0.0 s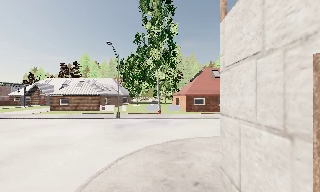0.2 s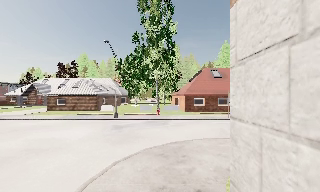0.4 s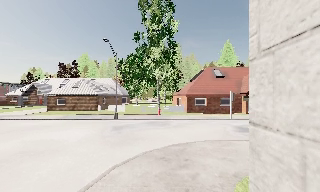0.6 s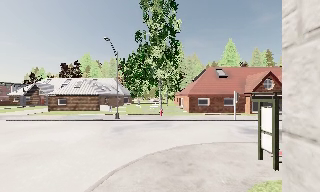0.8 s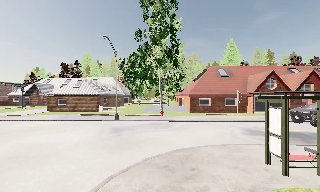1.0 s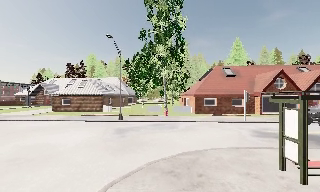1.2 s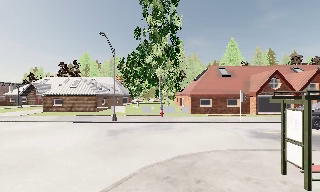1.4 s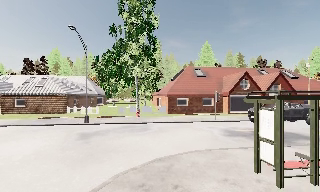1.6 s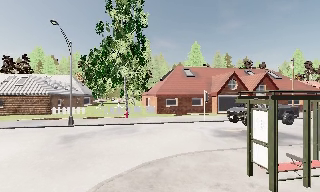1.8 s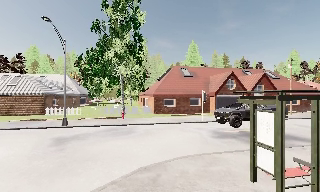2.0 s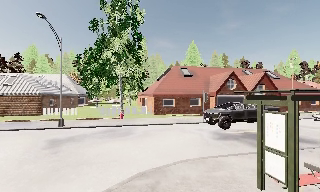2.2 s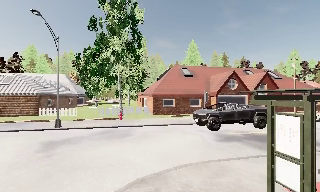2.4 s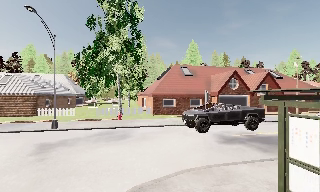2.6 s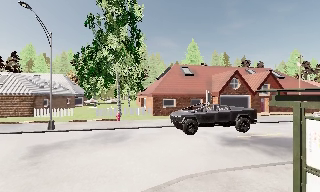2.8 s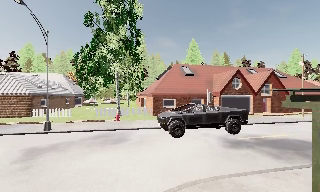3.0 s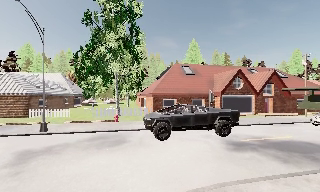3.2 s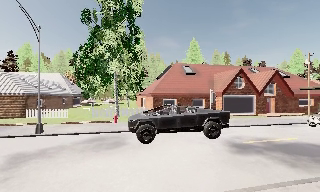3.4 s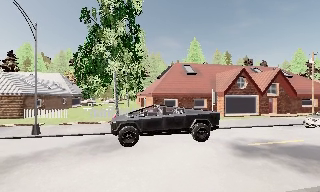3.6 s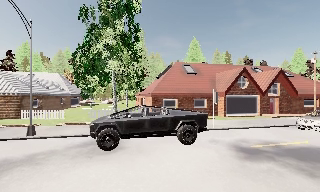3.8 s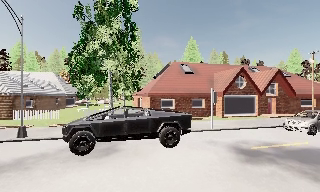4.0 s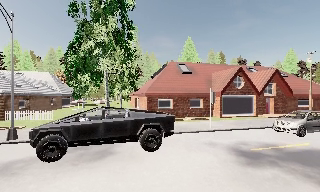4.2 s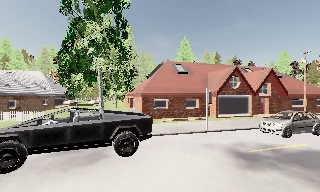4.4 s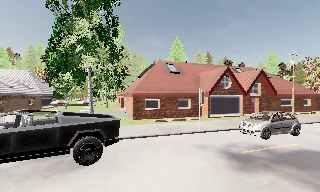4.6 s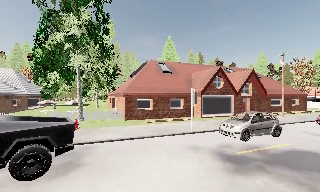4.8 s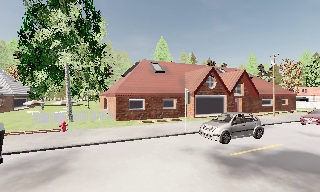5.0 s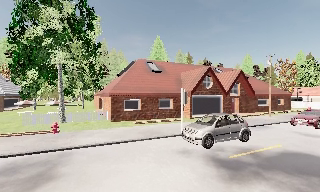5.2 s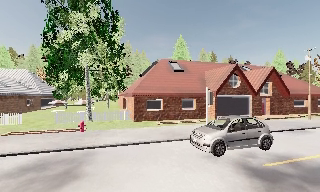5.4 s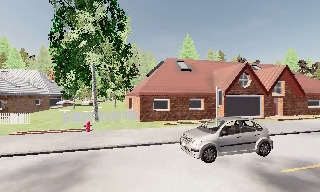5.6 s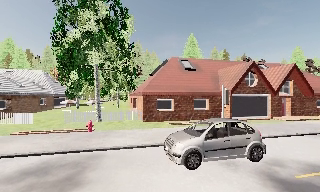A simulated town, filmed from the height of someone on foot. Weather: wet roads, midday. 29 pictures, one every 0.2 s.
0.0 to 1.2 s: The camera travels forward, about 2.5 m, so what stands in front looms larger.
1.2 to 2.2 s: The scene slides to the left, as the camera pans about 15 degrees to its right. It travels forward, about 2 m, so what stands in front looms larger.
2.2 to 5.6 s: The camera travels forward, about 6 m, so what stands in front looms larger.
The film runs forward here.
